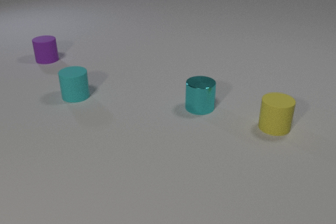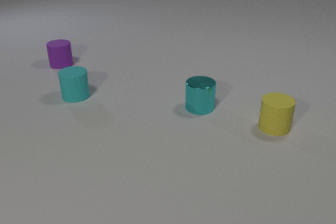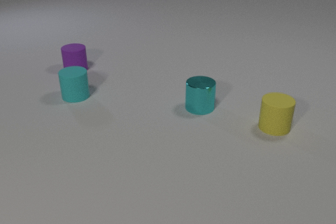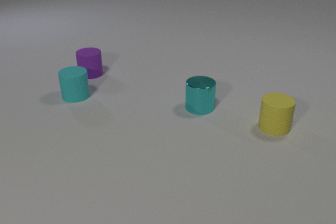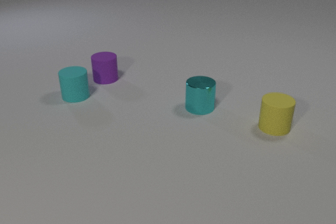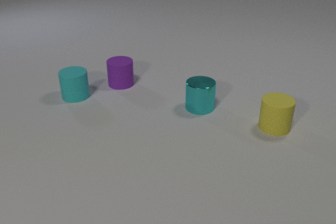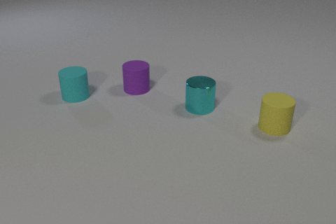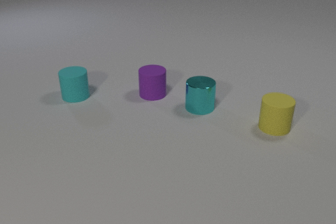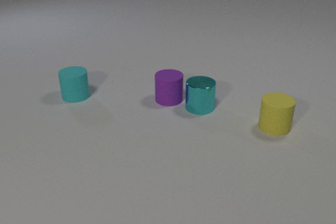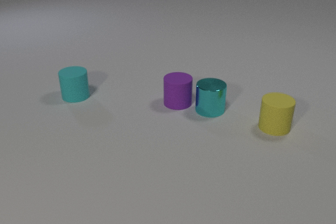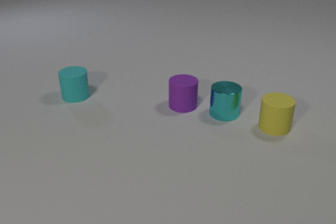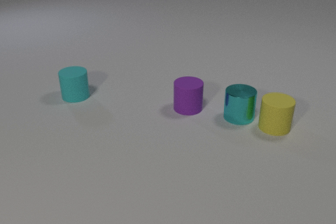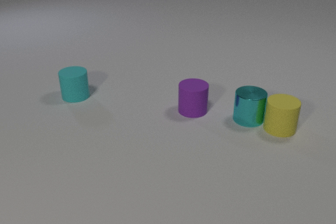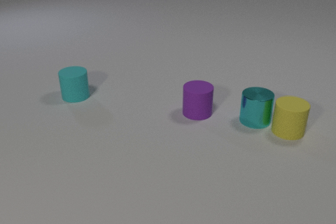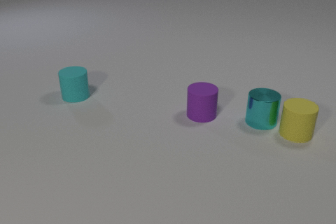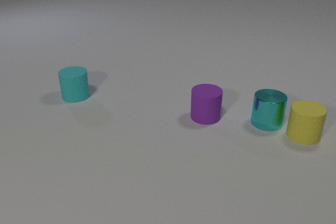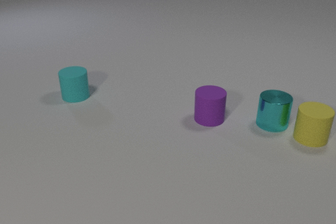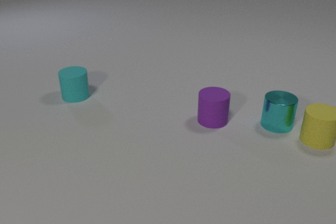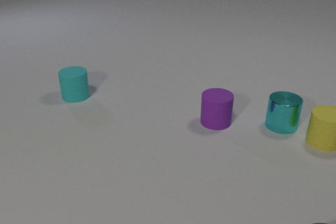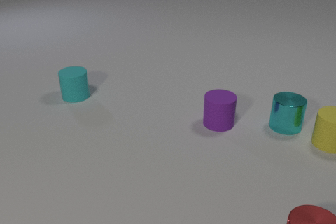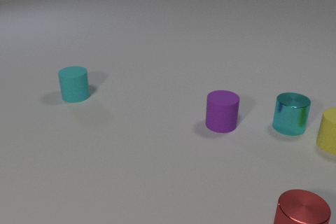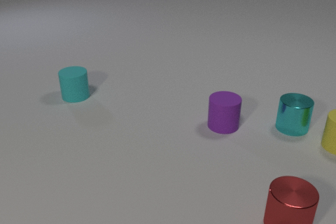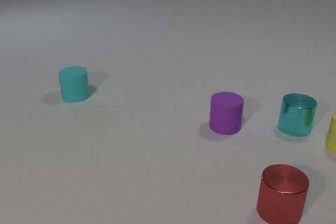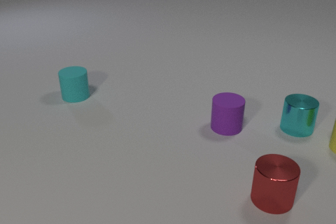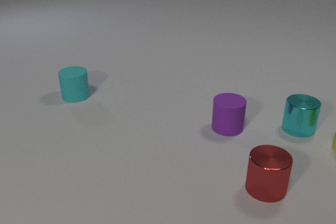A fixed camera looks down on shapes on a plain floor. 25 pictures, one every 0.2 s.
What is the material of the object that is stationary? rubber.
What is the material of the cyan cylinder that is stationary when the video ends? rubber.
What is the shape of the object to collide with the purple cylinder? cylinder.
0.0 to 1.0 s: The purple rubber cylinder slides toward the camera and to the right.
1.0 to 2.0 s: The purple rubber cylinder slides to the right and toward the camera. The cyan metal cylinder slides to the right. The purple rubber cylinder and the cyan metal cylinder collide.
2.0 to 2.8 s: The purple rubber cylinder slides to the right and toward the camera. The cyan metal cylinder slides to the right. The yellow rubber cylinder slides to the right. The cyan metal cylinder and the yellow rubber cylinder collide.
2.8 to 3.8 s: The purple rubber cylinder slides to the right and toward the camera. The cyan metal cylinder slides to the right. The red metal cylinder comes in at the bottom edge, slides away from the camera and to the left. The yellow rubber cylinder slides to the right.
3.8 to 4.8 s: The purple rubber cylinder slides to the right and toward the camera. The cyan metal cylinder slides to the right. The red metal cylinder slides away from the camera and to the left. The yellow rubber cylinder slides to the right.
